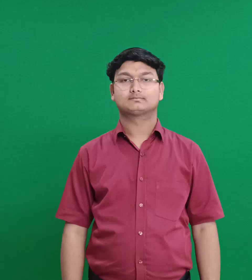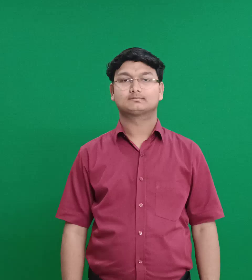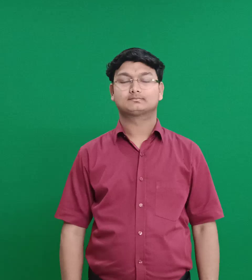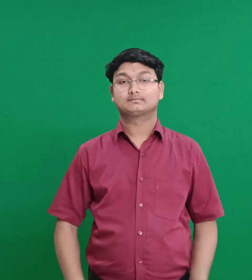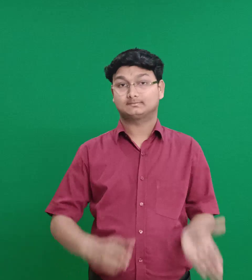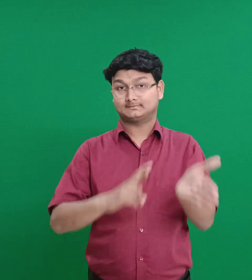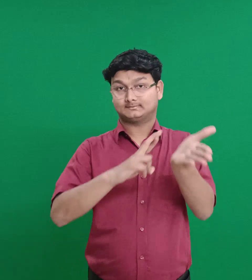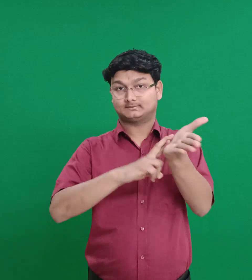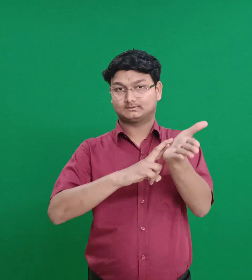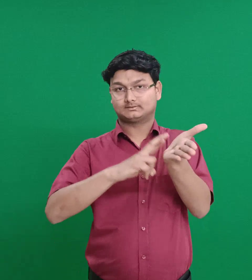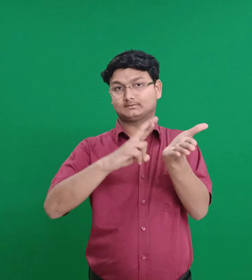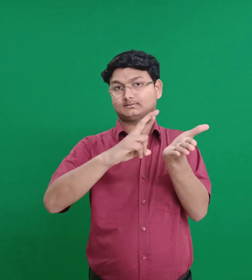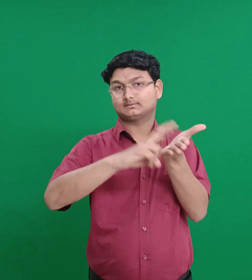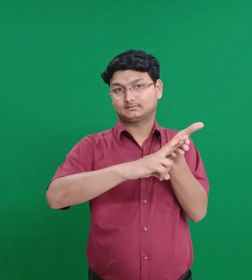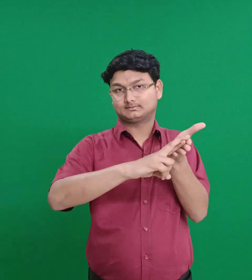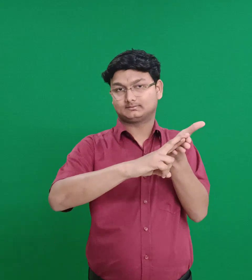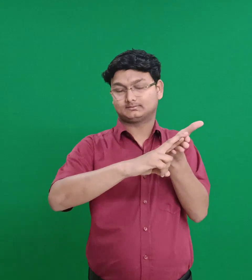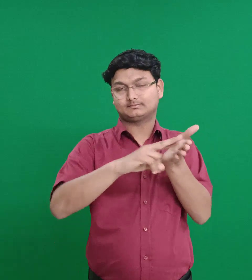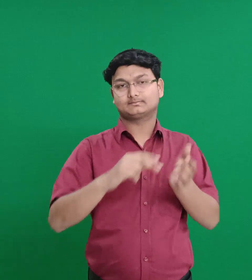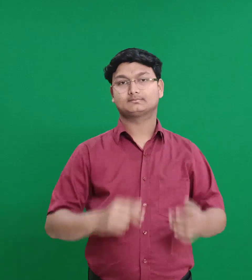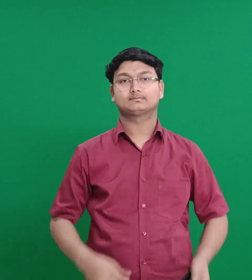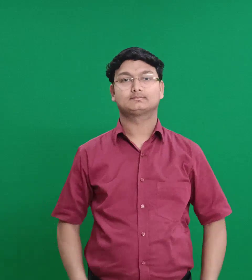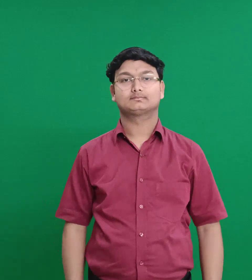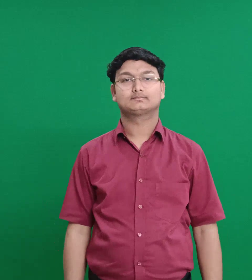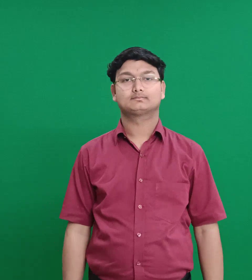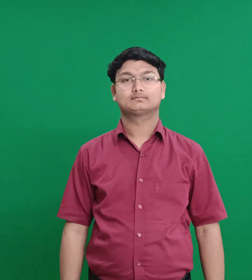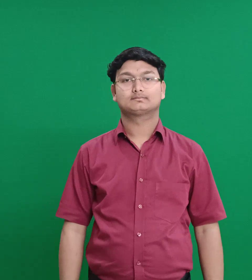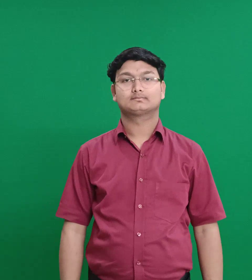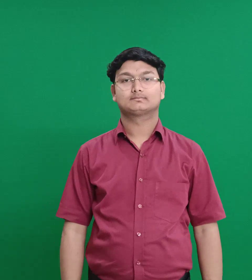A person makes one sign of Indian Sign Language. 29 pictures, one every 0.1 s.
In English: ramah (samuel)
